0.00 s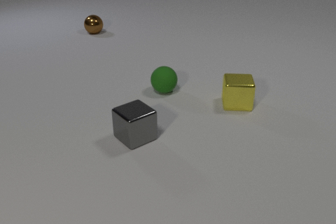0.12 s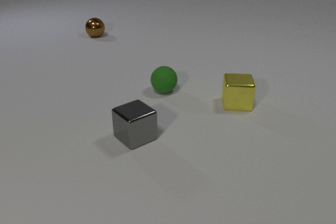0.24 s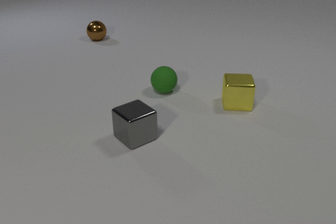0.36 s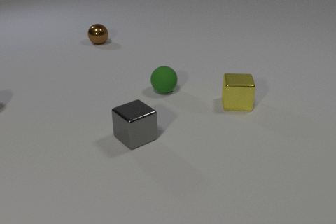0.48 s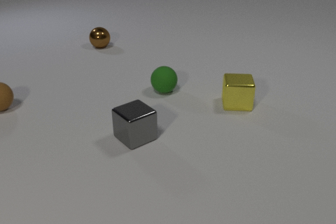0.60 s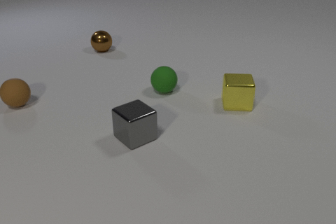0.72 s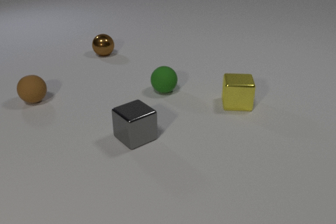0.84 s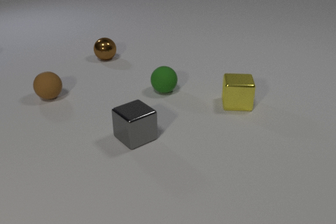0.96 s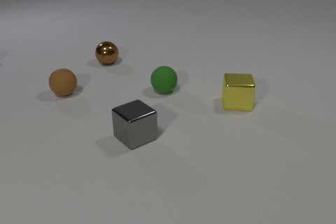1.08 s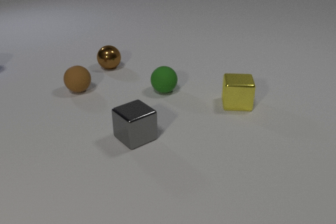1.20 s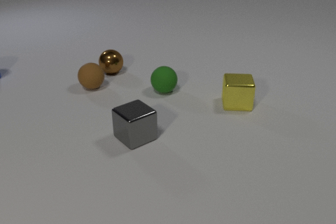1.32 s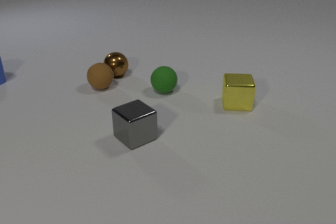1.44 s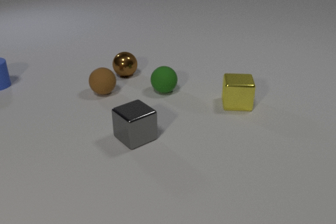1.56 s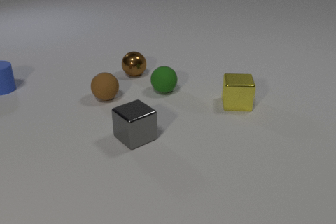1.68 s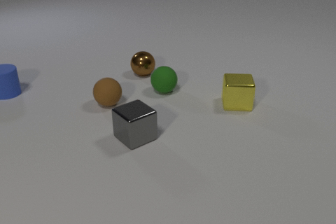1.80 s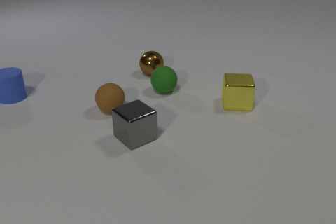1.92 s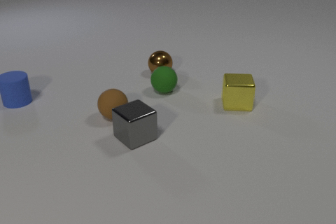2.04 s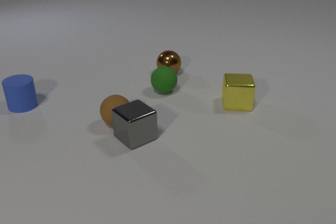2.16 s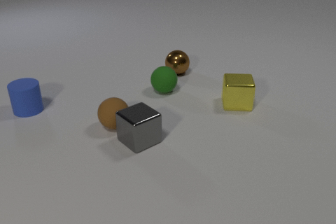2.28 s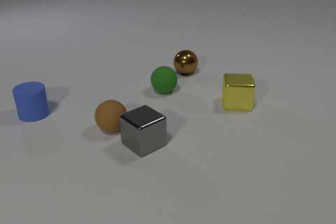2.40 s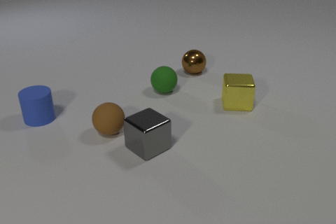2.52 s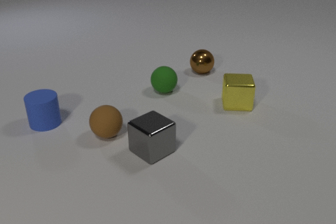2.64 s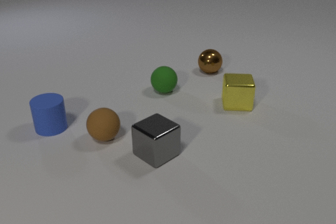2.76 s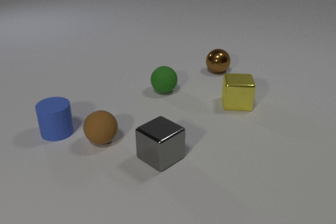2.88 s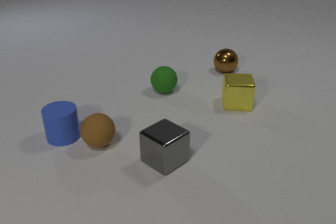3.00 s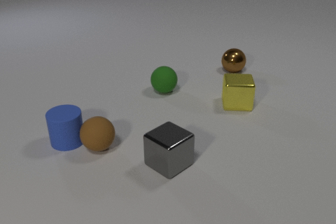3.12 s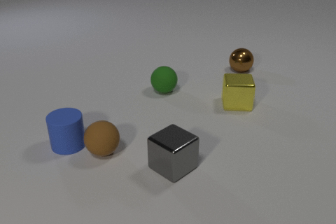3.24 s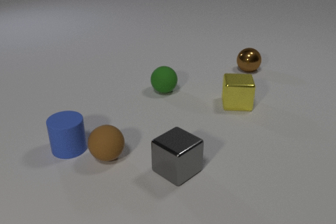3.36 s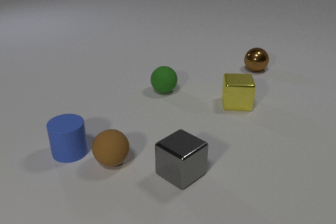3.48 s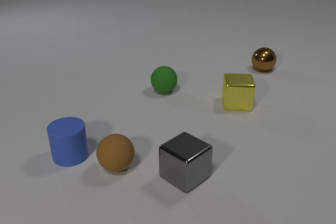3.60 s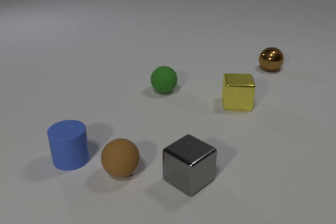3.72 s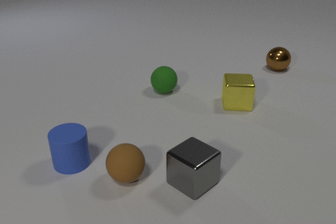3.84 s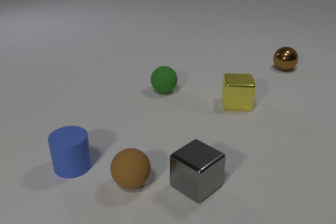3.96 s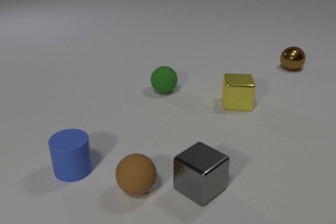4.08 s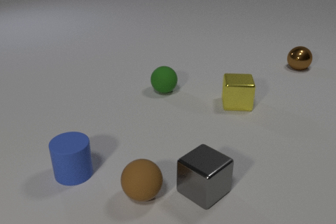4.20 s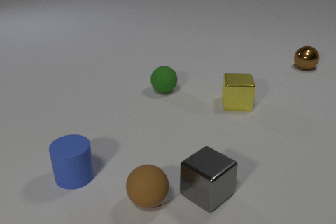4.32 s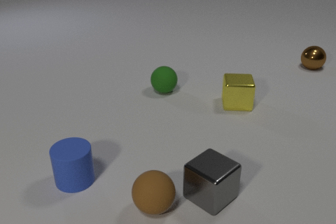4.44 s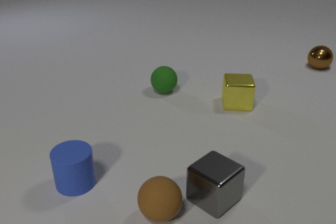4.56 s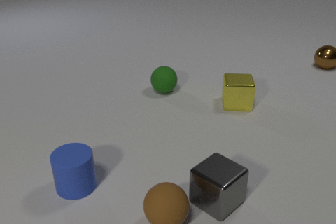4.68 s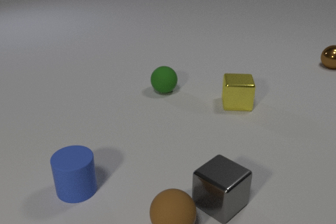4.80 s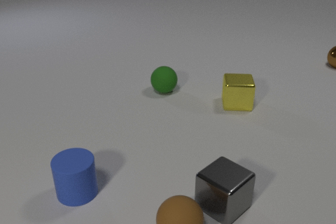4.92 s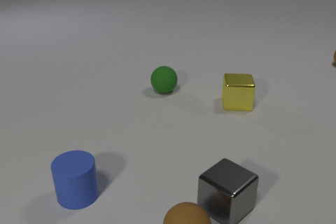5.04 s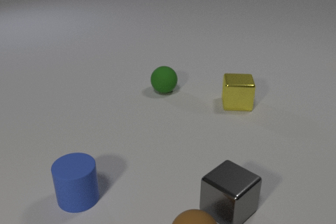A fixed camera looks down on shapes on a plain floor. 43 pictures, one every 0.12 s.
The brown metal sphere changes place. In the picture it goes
to the right.
The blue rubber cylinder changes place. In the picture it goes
toward the camera.
0.00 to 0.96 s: The brown rubber sphere comes in at the left edge, rolls to the right. The brown metal sphere rolls toward the camera.
0.96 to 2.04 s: The brown rubber sphere rolls toward the camera and to the right. The brown metal sphere rolls to the right and toward the camera. The blue rubber cylinder comes in at the left edge, slides toward the camera. The brown rubber sphere and the brown metal sphere collide. The brown rubber sphere and the gray metal cube collide.
2.04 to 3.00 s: The brown rubber sphere rolls toward the camera and to the left. The brown metal sphere rolls to the right. The gray metal cube slides toward the camera and to the right. The blue rubber cylinder slides toward the camera and to the right. The brown rubber sphere and the blue rubber cylinder collide.
3.00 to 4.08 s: The brown rubber sphere rolls toward the camera and to the right. The brown metal sphere rolls to the right. The gray metal cube slides toward the camera and to the right. The blue rubber cylinder slides toward the camera.
4.08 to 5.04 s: The brown rubber sphere rolls toward the camera and to the right. The brown metal sphere rolls to the right and away from the camera, leaves at the right edge. The gray metal cube slides to the right and toward the camera. The blue rubber cylinder slides toward the camera.
How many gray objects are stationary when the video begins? 1.
What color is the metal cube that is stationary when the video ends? yellow.
Are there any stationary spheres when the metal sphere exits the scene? yes.
